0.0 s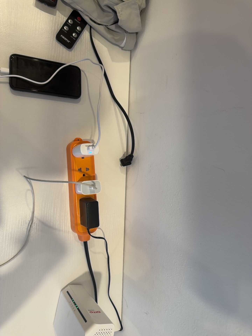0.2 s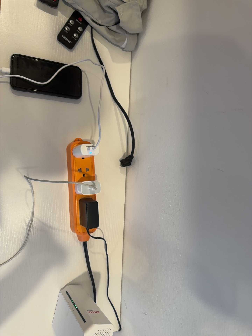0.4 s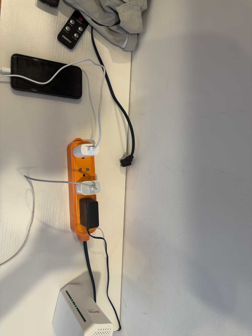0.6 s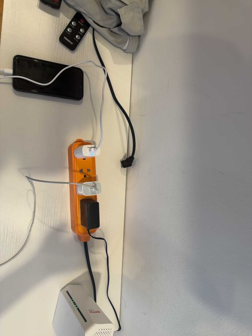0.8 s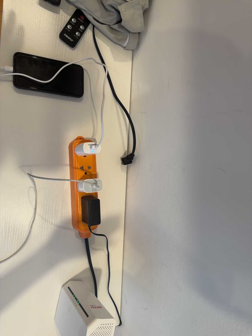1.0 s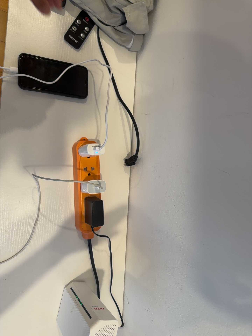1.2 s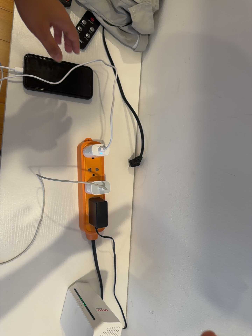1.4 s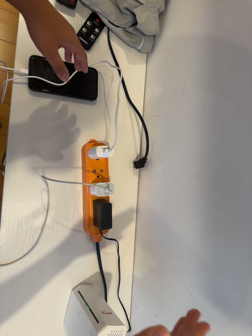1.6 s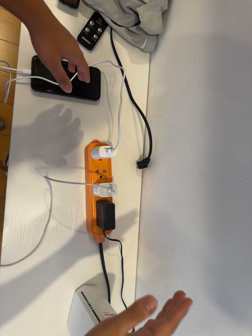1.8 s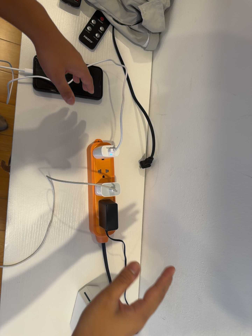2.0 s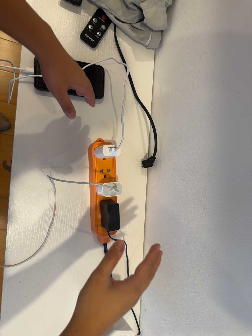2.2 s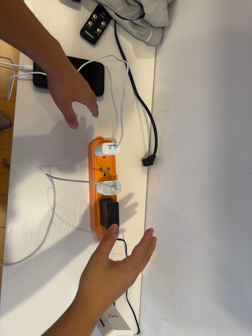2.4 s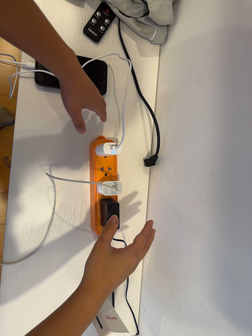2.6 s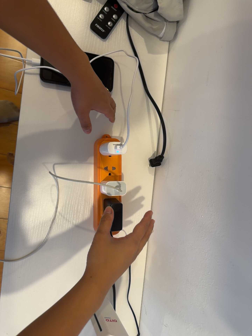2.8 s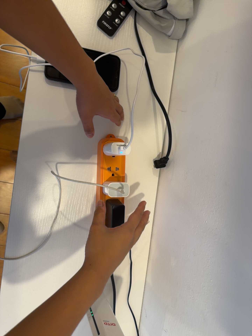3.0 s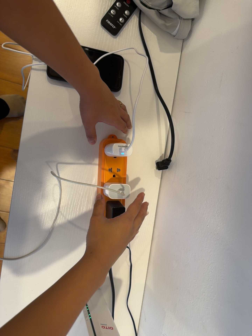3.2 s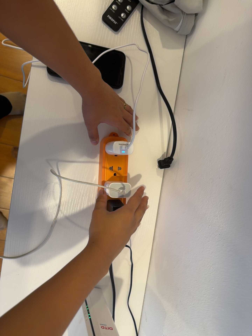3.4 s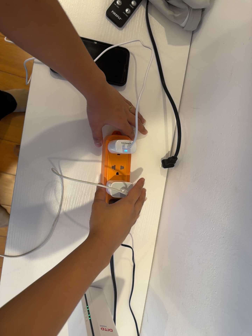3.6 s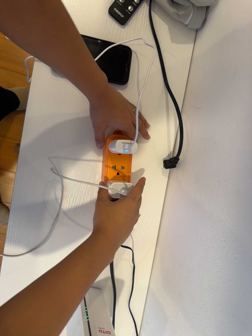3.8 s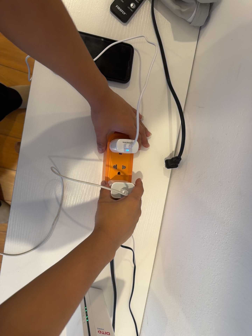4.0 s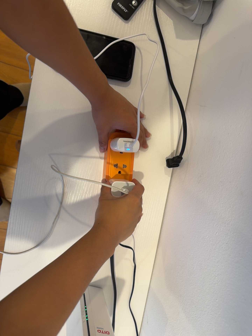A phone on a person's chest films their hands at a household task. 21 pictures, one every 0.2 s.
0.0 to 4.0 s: The camera pans to its left by about 15 degrees. It travels forward, about 9 cm, so what stands in front looms larger. It rolls about its line of sight by about 10 degrees, and the scene rotates clockwise.
The film runs forward here.
